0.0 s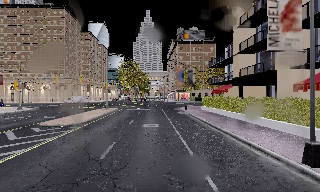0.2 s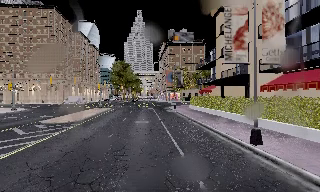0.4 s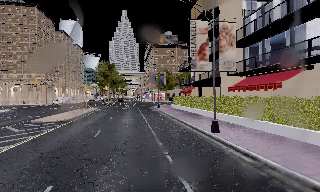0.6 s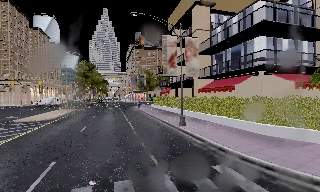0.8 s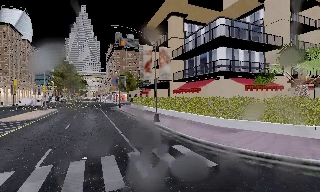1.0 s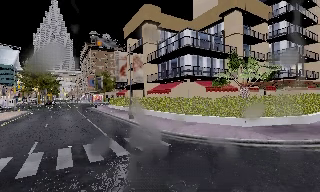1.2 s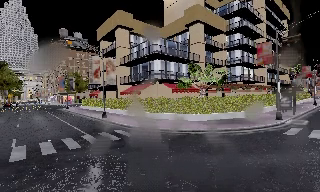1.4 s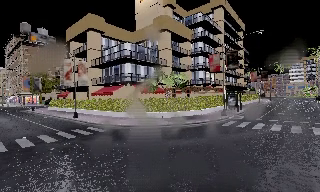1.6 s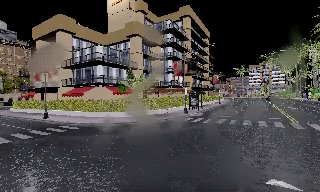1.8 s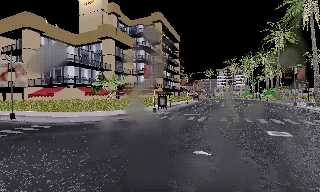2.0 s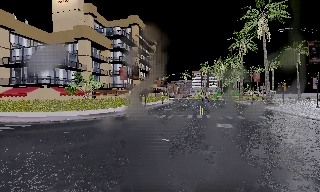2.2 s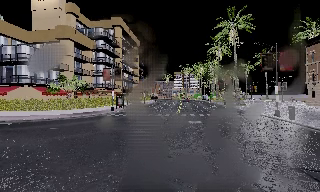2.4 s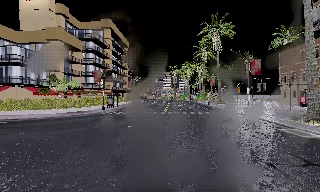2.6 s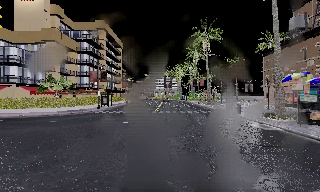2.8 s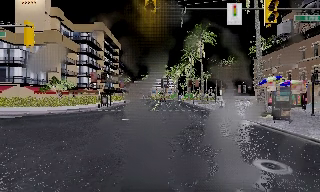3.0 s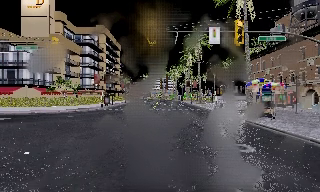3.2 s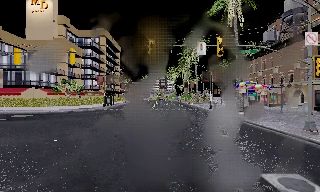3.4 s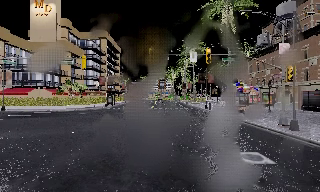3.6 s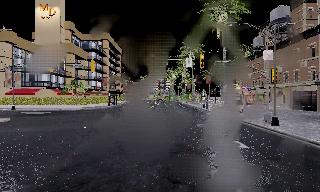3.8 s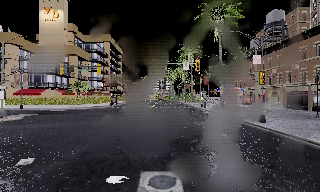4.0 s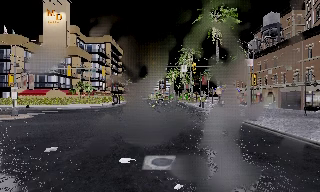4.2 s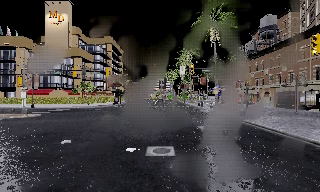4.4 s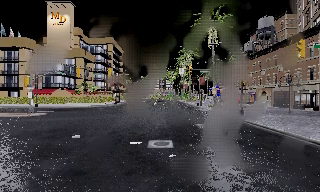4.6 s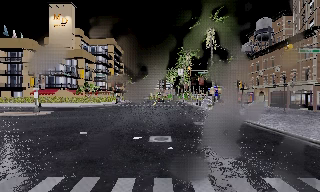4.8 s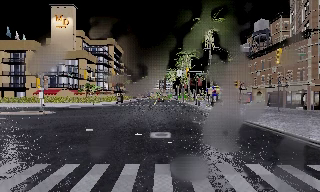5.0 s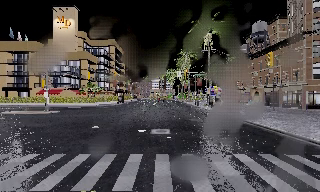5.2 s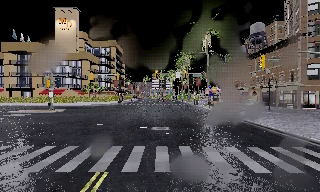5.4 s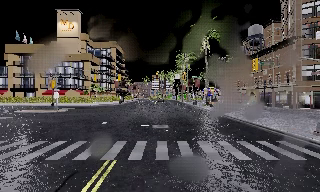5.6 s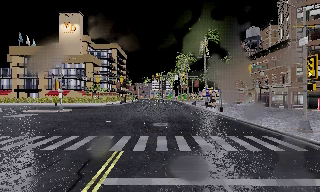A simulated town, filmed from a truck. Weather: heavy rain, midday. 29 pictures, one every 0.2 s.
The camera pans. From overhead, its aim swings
clockwise.
The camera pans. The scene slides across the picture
to the left.
0.0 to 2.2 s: The camera swings to its right by about 80 degrees, and the scene slides to the left. It travels backward, about 25 m.
2.2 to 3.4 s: The camera travels backward, about 12 m, so what stands in front gets smaller.
3.4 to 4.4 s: The camera travels backward, about 7 m, so what stands in front gets smaller. It loses speed.
4.4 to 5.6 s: The camera travels backward, about 6 m, so what stands in front gets smaller.
The film runs backward here.
